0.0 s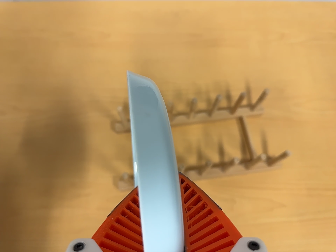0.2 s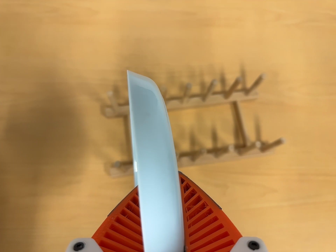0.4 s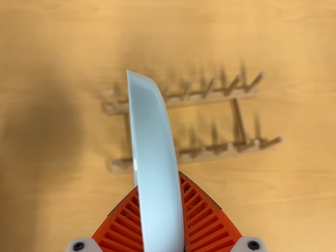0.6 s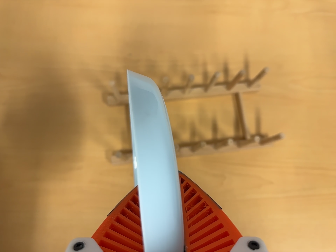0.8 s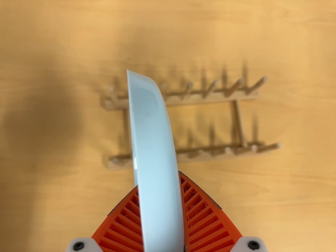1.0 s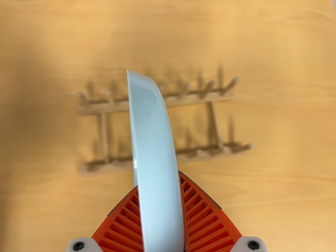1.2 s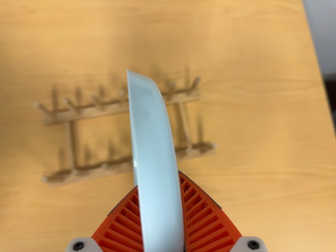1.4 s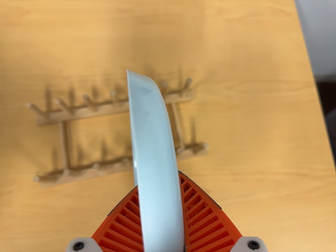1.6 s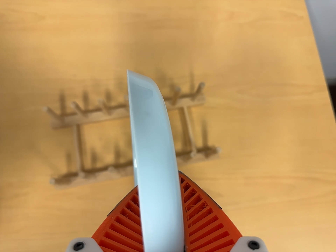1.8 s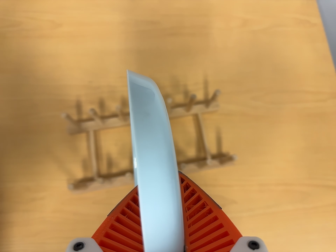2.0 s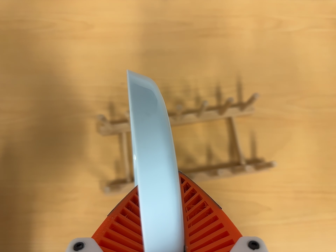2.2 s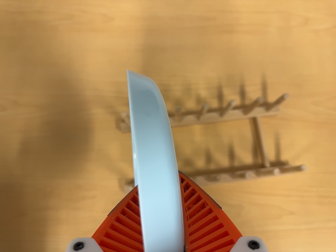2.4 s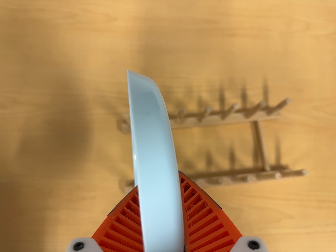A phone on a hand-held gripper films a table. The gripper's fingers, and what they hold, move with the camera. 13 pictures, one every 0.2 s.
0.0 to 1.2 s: The camera travels to its right and toward the top of its view, about 9 cm, so close, fixed things drift to the left. Its aim tips toward the bottom of its view by about 10 degrees.
1.2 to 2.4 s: The camera travels to its left, about 9 cm, so close, fixed things drift to the right.
The film runs forward here.
